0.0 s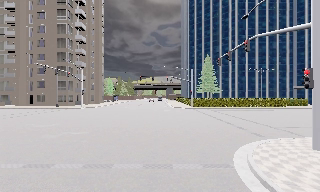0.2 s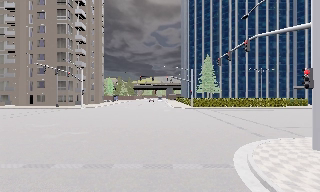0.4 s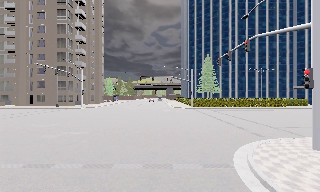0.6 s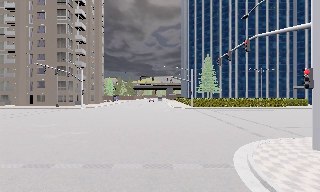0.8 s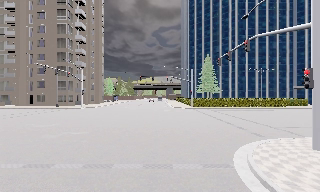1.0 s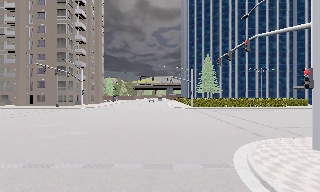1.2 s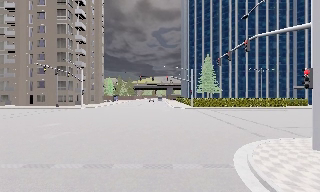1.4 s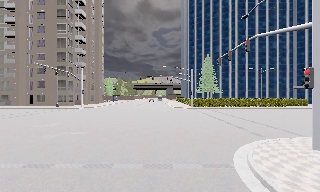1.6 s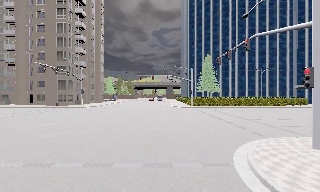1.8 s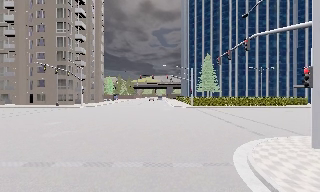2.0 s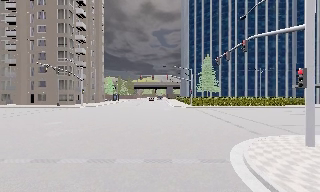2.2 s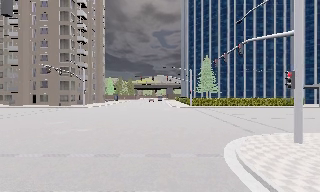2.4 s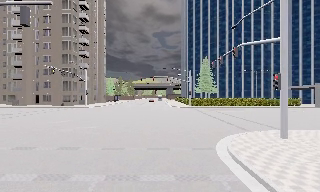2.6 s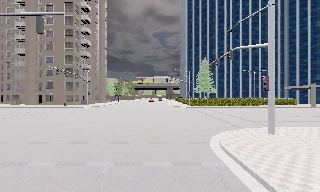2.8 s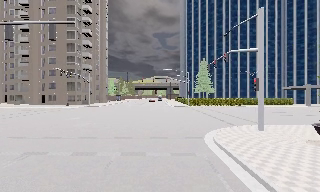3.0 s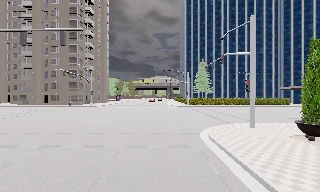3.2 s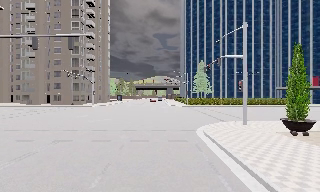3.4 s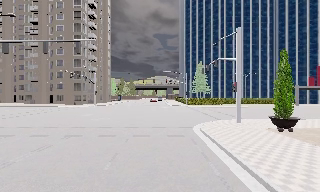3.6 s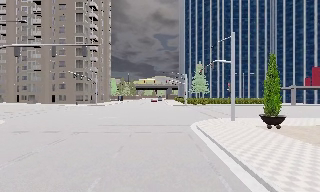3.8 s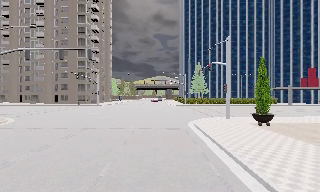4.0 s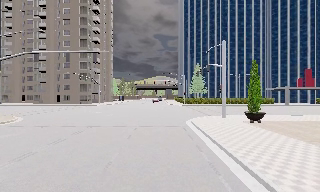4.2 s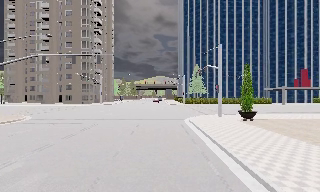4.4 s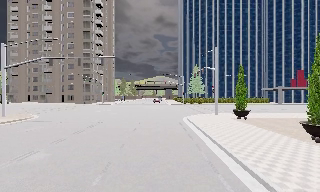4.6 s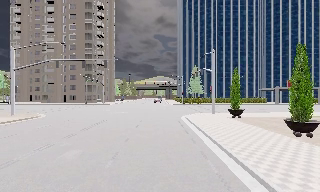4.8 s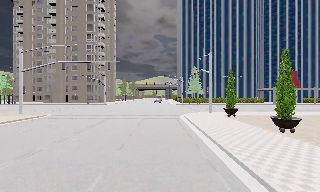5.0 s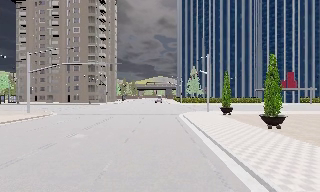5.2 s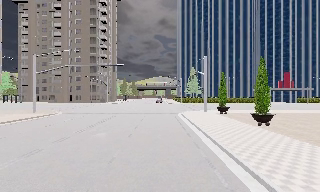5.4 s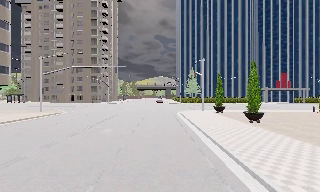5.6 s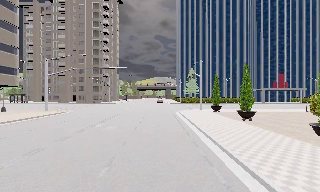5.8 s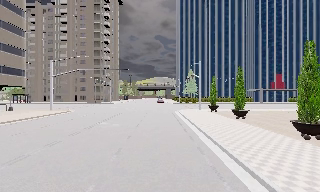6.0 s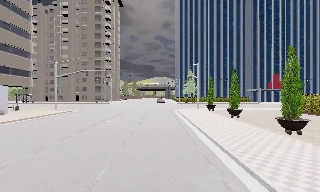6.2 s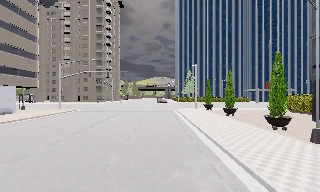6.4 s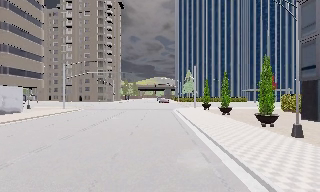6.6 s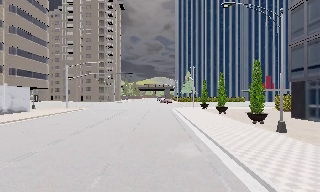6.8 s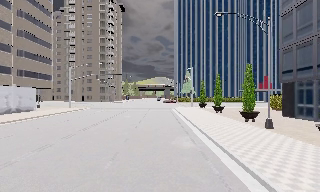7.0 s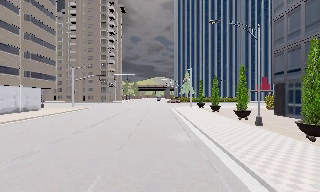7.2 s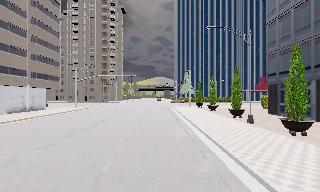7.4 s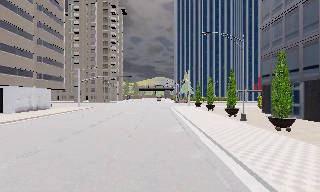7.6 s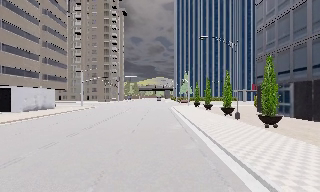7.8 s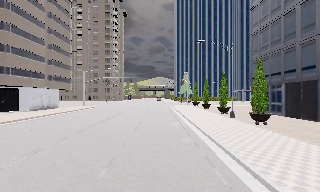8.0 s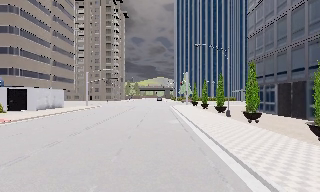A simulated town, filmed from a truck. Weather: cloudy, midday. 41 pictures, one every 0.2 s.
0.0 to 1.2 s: The camera keeps its place and its aim.
1.2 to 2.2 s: The camera travels backward, about 1 m, so what stands in front gets smaller. It gains speed.
2.2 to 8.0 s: The camera travels backward, about 30 m, so what stands in front gets smaller.
The film runs backward here.
